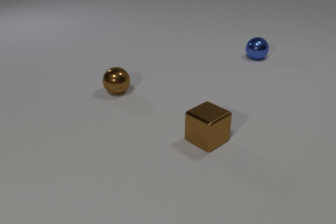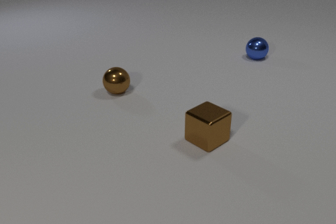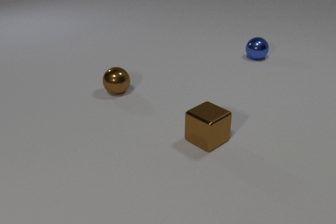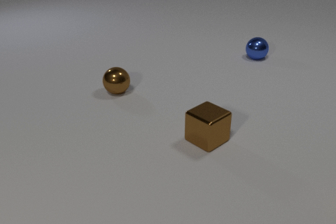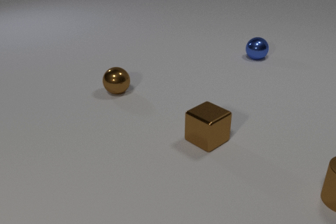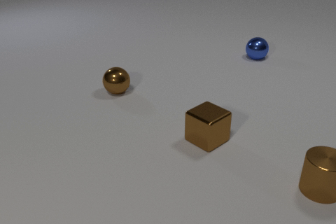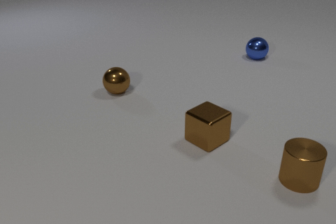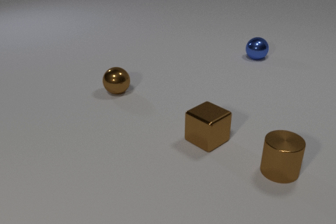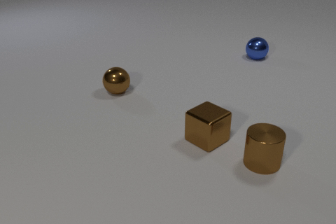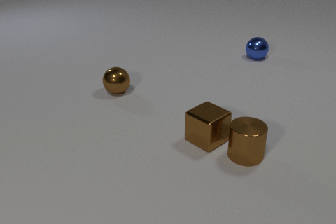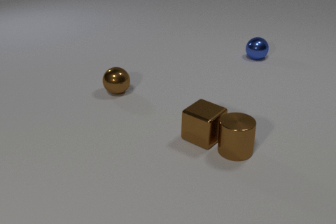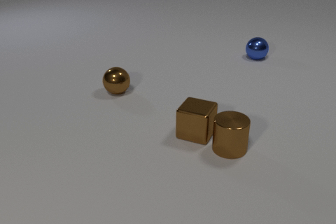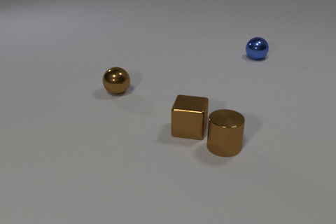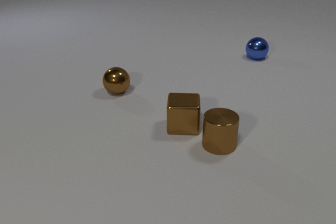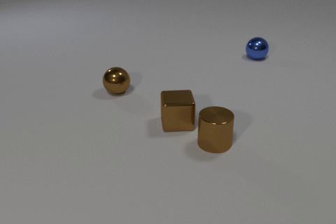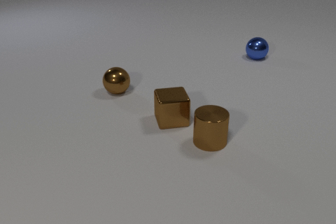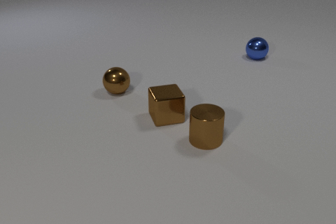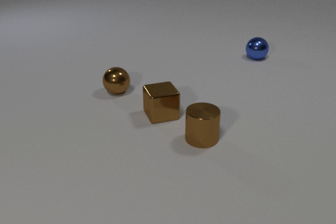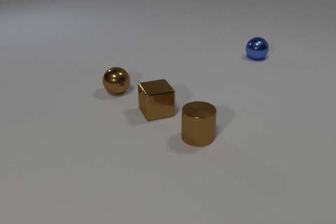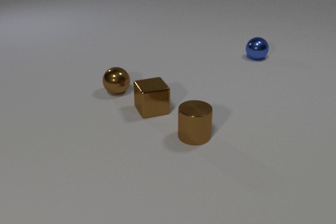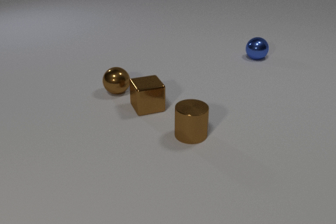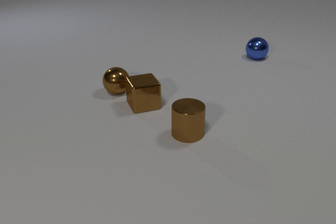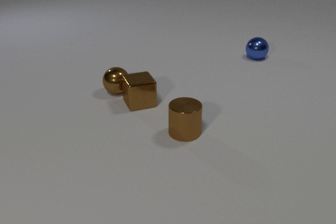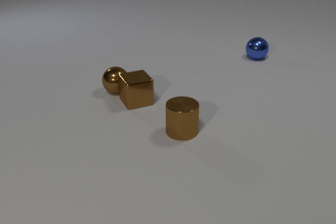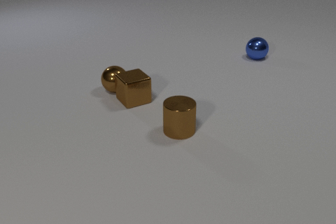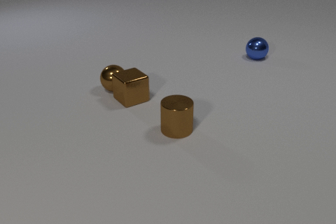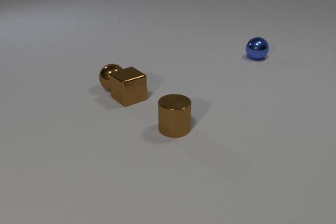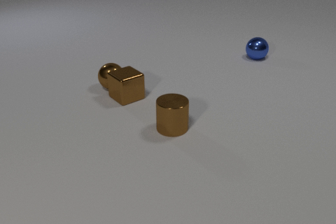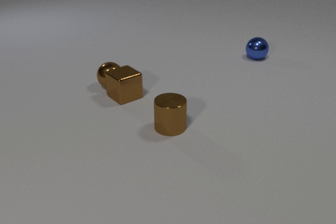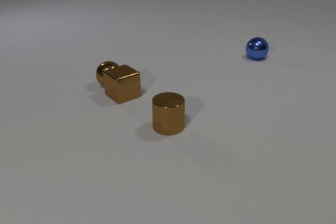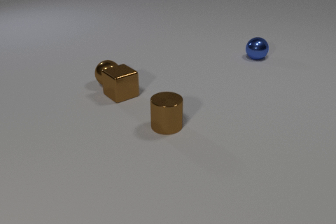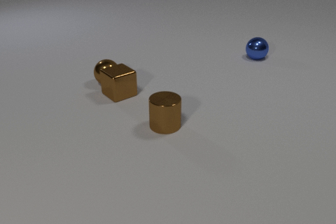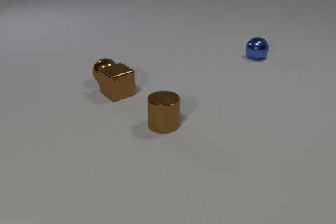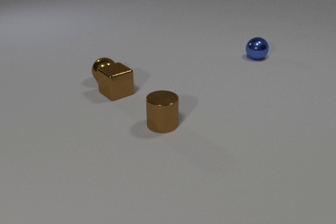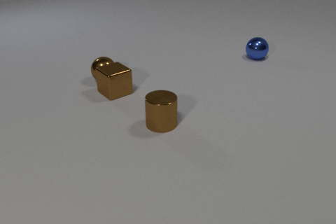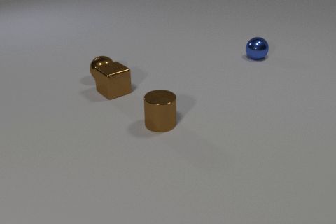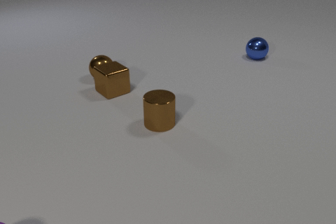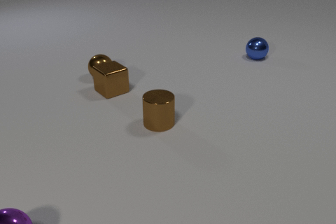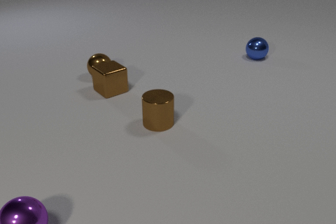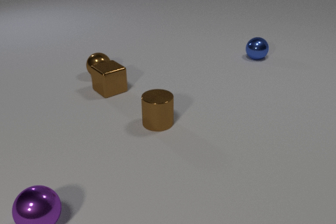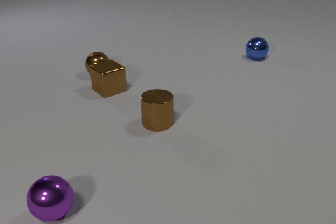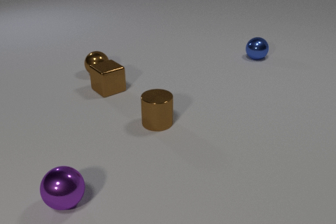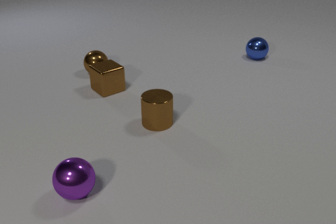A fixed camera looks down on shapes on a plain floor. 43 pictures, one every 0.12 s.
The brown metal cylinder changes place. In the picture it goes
to the left.
The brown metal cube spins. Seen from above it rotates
counterclockwise.
0.00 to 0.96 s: The brown metal cylinder comes in at the right edge, slides to the left.
0.96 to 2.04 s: The brown metal cylinder slides to the left and away from the camera. The brown metal cube slides to the left and away from the camera, spins so that its near face slides to the right, counterclockwise seen from above. The brown metal cylinder and the brown metal cube collide.
2.04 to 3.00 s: The brown metal cylinder slides to the left and away from the camera. The brown metal cube slides away from the camera and to the left. The brown metal sphere rolls away from the camera. The brown metal cube and the brown metal sphere collide.
3.00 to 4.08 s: The brown metal cylinder slides to the left and away from the camera. The brown metal cube slides away from the camera and to the left. The brown metal sphere rolls away from the camera and to the left.
4.08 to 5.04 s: The brown metal cube slides away from the camera and to the left. The purple metal sphere comes in at the bottom edge, rolls to the right and away from the camera. The brown metal sphere rolls away from the camera.
How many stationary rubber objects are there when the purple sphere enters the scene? 0.
How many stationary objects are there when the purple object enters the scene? 1.
What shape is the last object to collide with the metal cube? sphere.
